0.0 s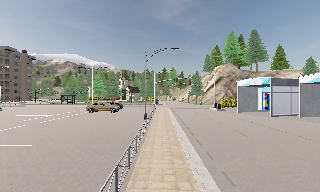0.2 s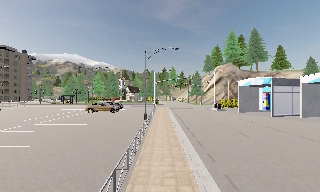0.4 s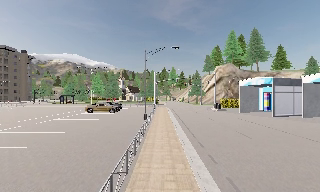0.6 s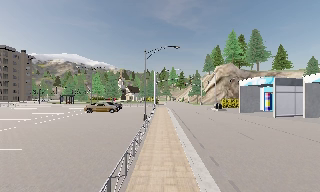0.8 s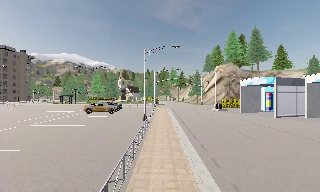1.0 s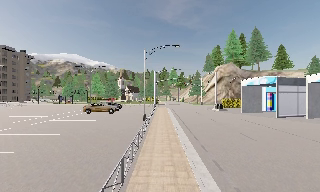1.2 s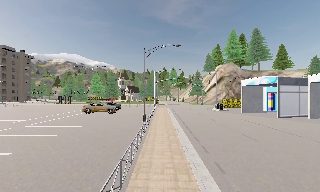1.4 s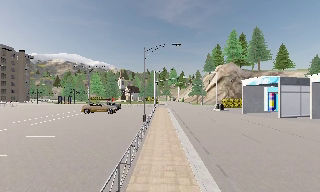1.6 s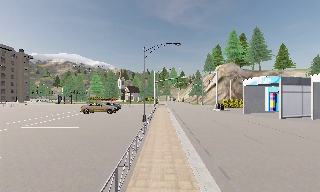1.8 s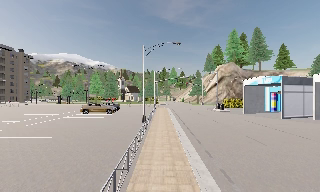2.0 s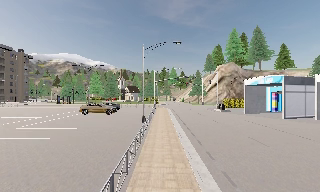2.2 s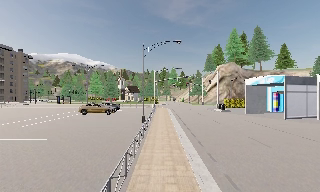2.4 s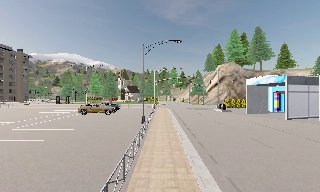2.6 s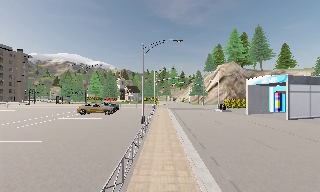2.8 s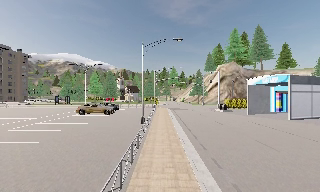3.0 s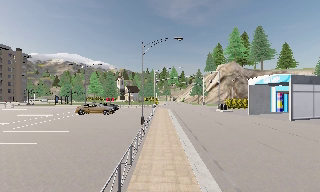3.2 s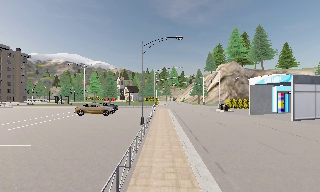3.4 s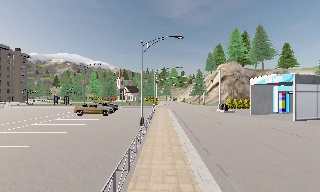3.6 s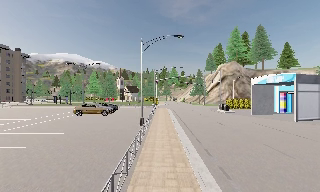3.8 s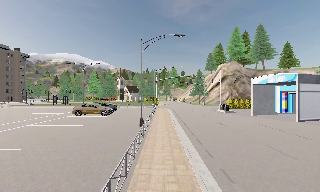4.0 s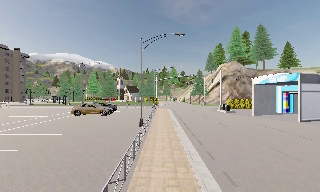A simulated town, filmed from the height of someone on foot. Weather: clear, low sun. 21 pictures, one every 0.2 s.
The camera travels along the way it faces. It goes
forward.
0.0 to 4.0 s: The camera travels forward, about 4 m, so what stands in front looms larger.
The film runs forward here.
